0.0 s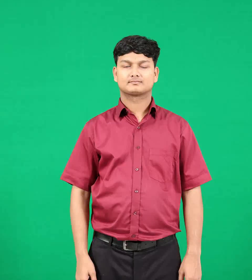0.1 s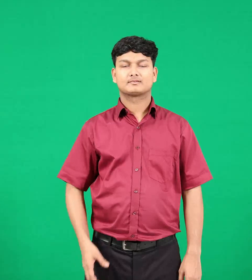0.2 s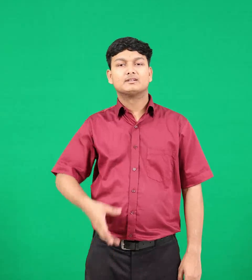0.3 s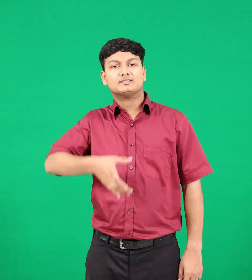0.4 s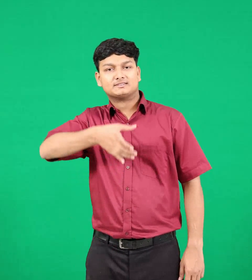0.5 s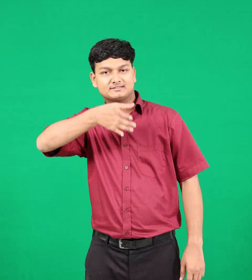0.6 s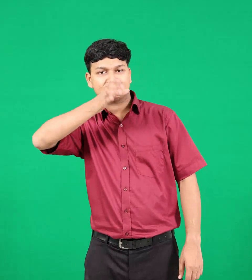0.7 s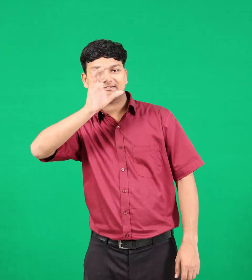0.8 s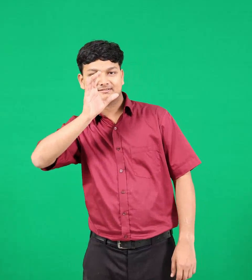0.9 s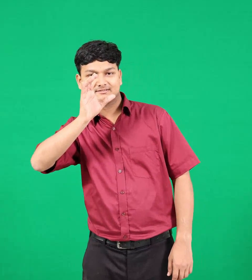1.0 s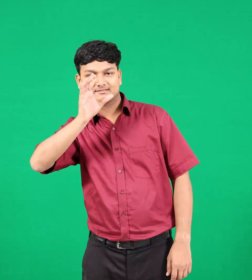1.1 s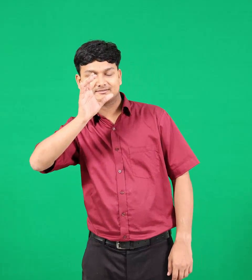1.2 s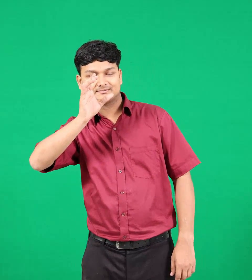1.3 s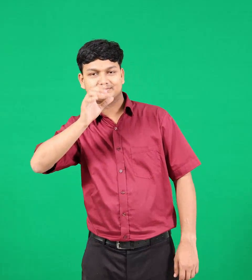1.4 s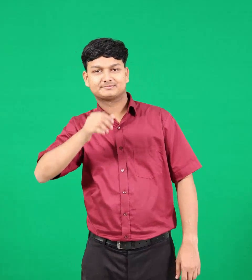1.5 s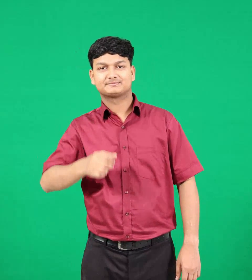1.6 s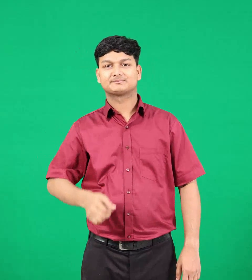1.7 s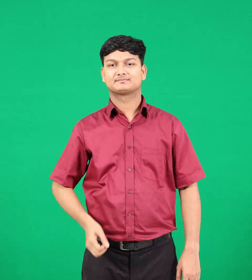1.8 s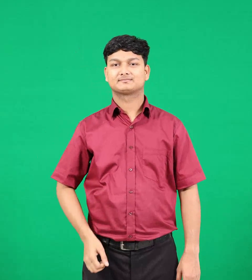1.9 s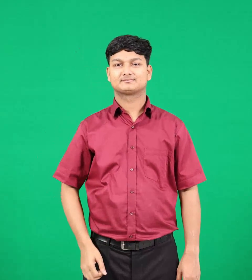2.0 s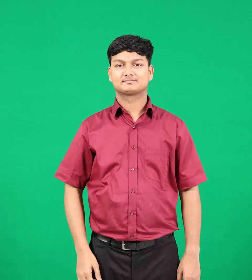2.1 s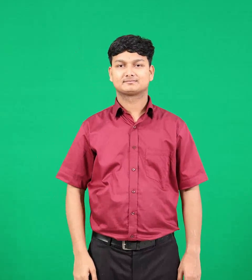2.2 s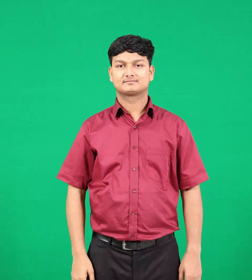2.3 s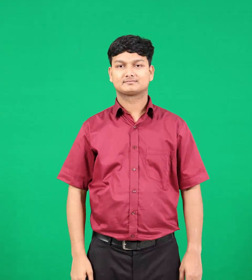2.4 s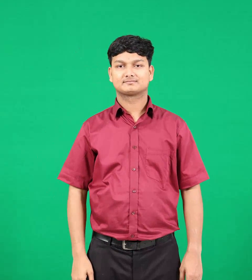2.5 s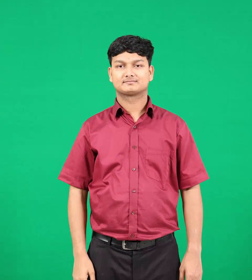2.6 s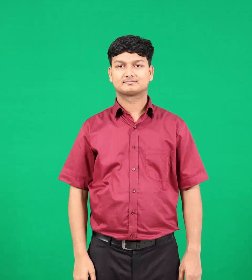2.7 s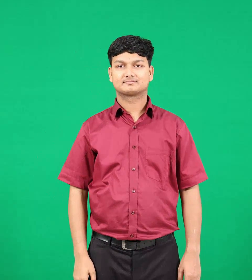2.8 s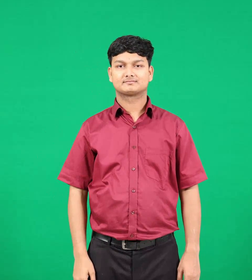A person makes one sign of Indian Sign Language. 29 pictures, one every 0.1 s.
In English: drink
